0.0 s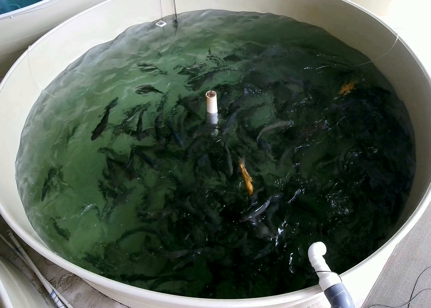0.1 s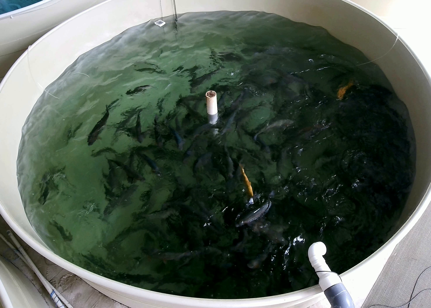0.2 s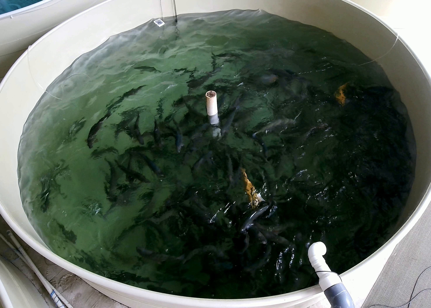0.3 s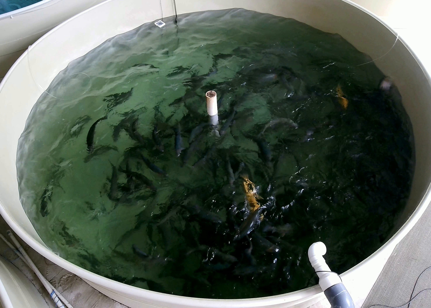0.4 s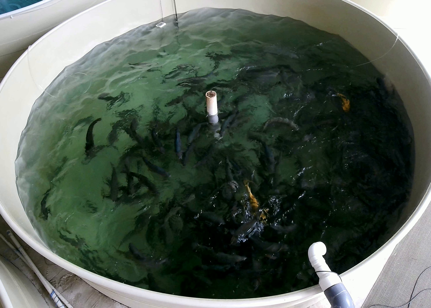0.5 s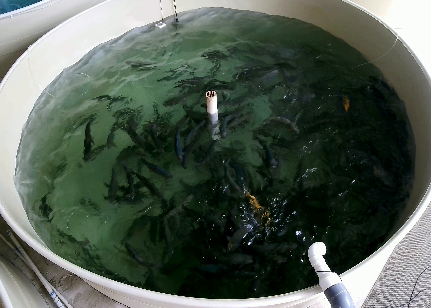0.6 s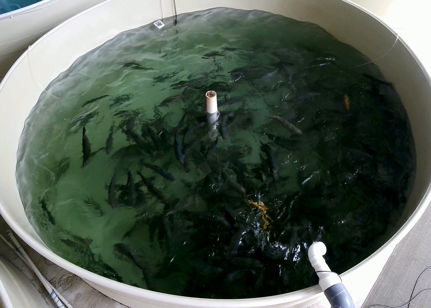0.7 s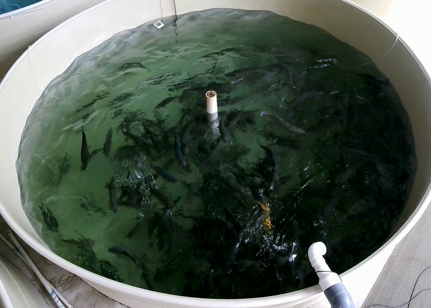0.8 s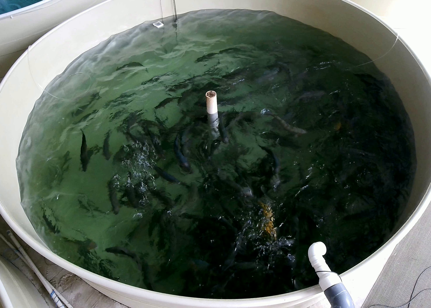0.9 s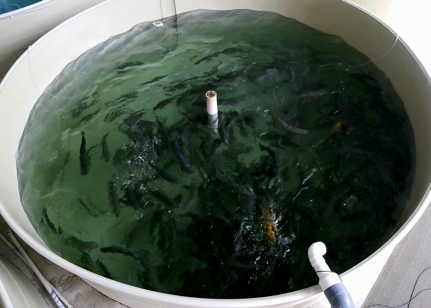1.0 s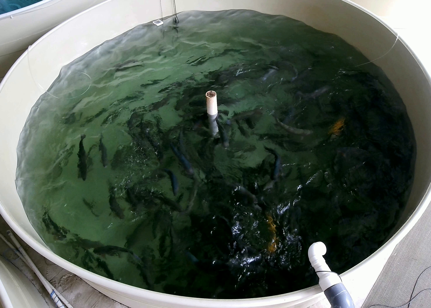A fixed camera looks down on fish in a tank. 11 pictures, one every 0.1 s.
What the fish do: Weak feeding.
